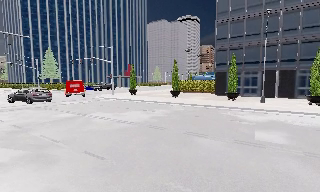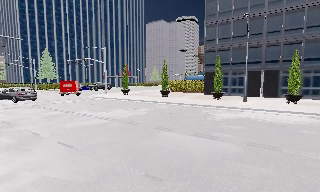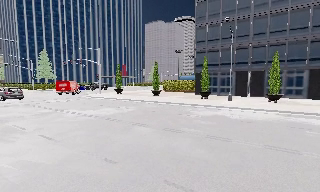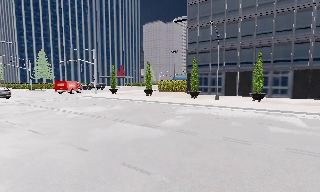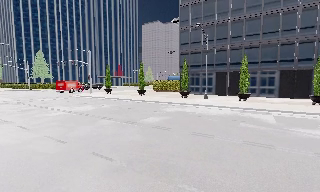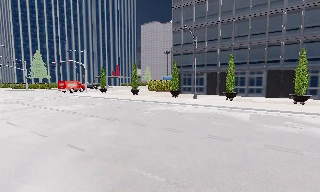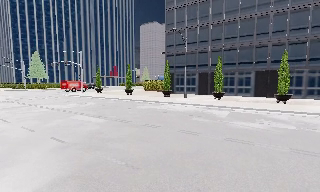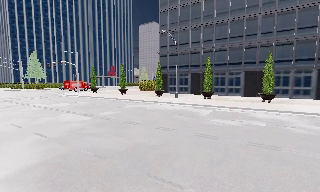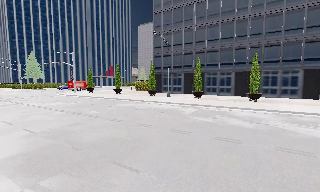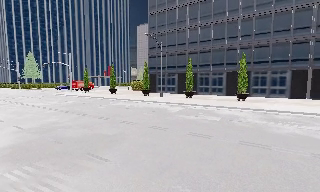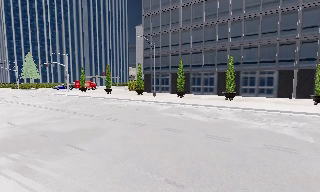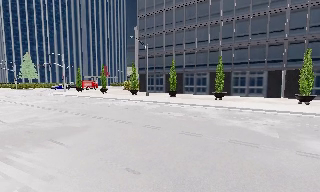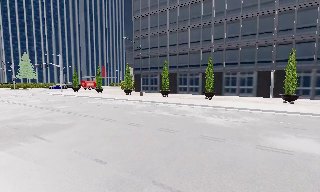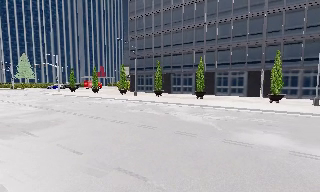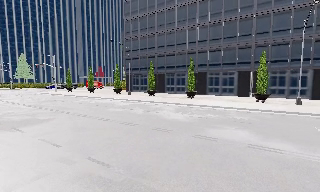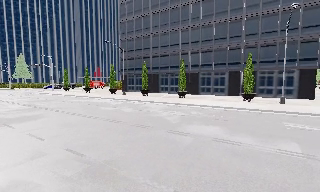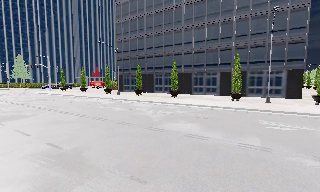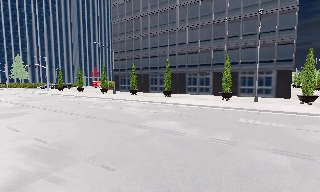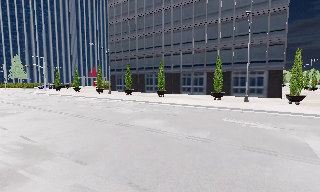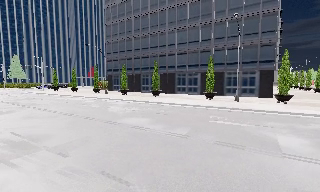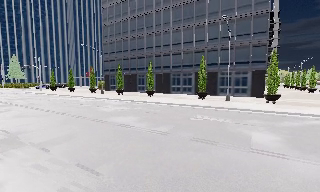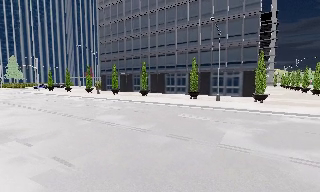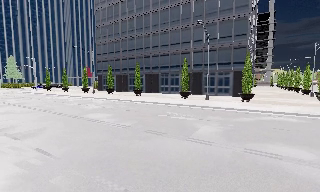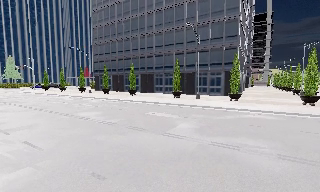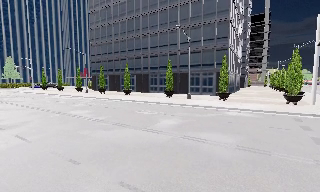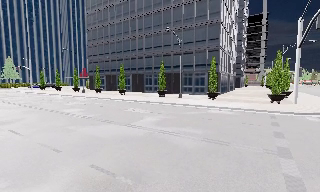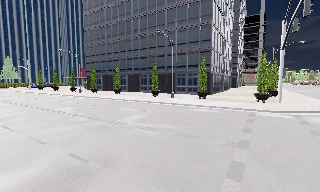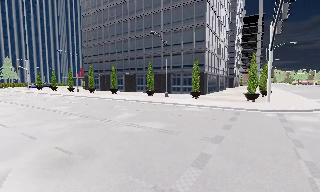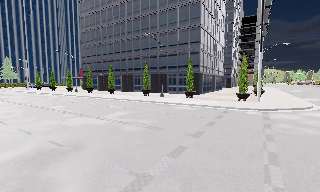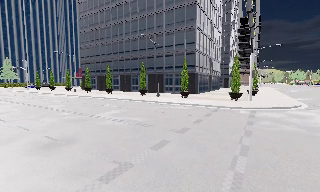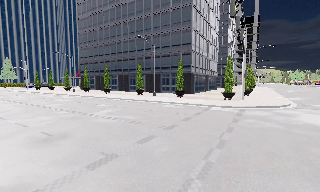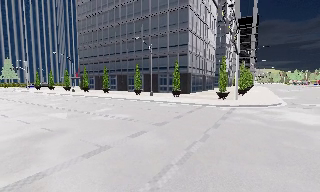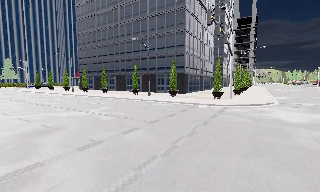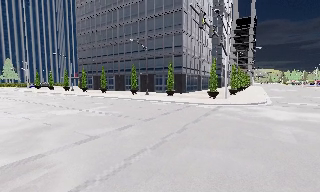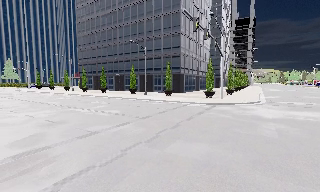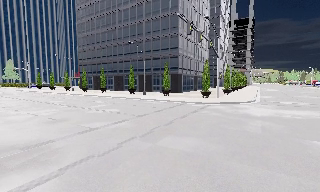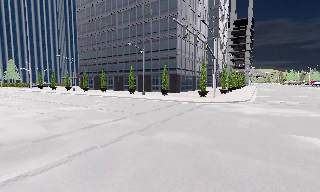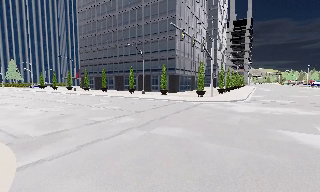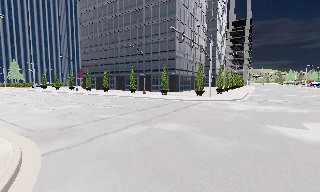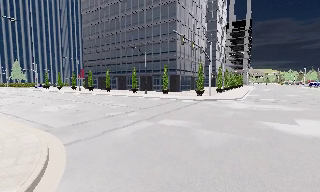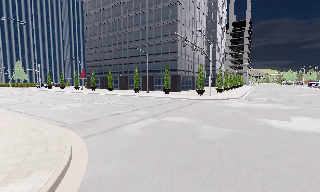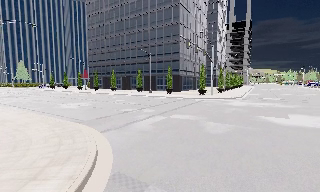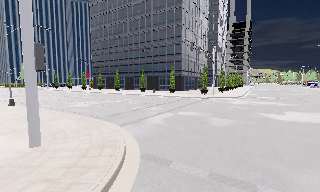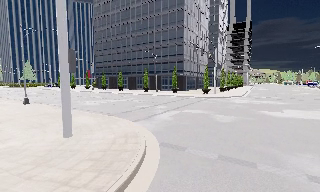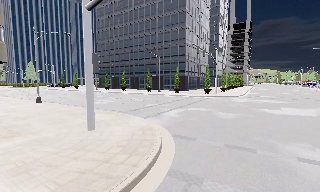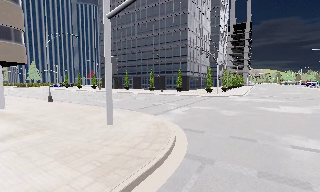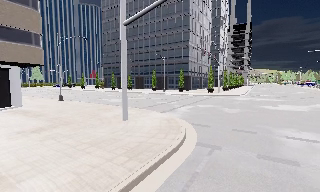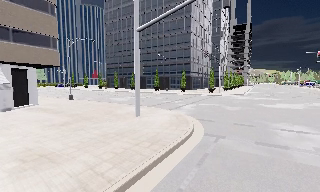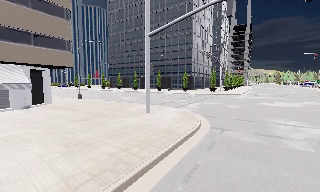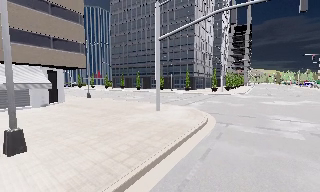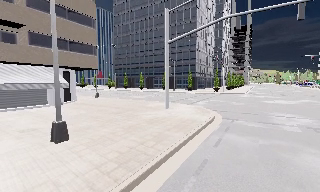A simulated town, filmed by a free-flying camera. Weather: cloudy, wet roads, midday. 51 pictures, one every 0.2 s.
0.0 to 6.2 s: The camera travels to its right and backward, about 35 m, so close, fixed things drift to the left.
6.2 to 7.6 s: The camera travels backward, about 5 m, so what stands in front gets smaller.
7.6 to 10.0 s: The camera travels backward and to its left, about 13 m, so what stands in front gets smaller.
The film runs forward here.
